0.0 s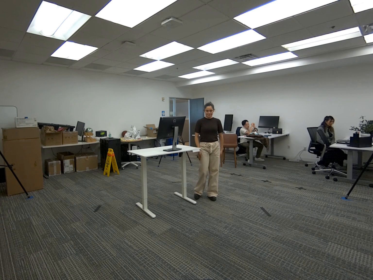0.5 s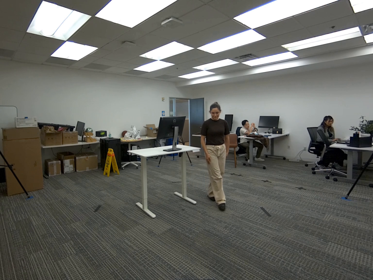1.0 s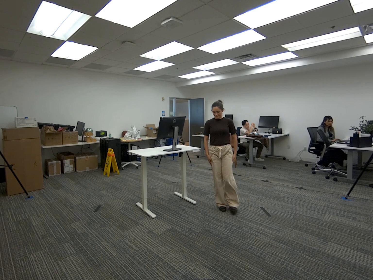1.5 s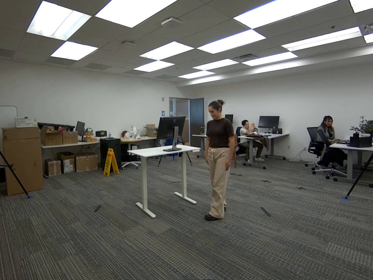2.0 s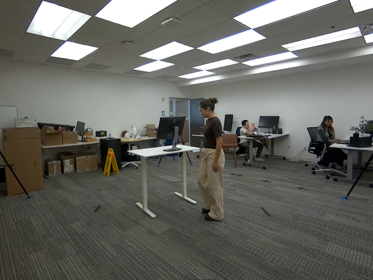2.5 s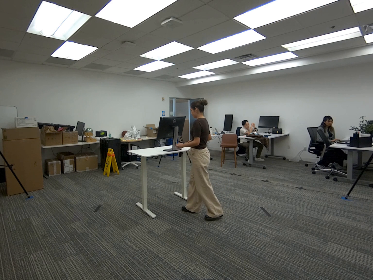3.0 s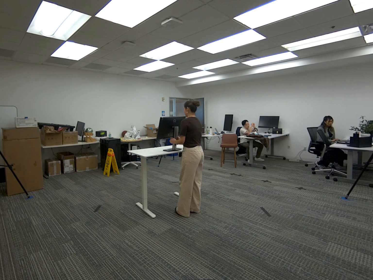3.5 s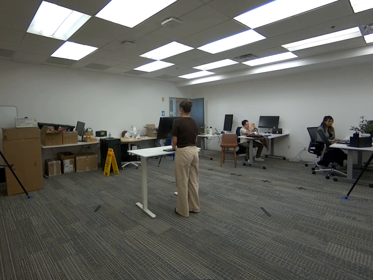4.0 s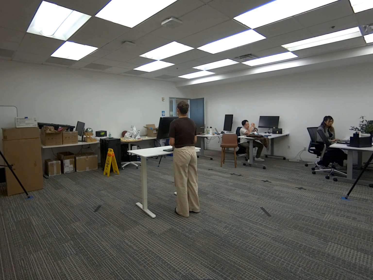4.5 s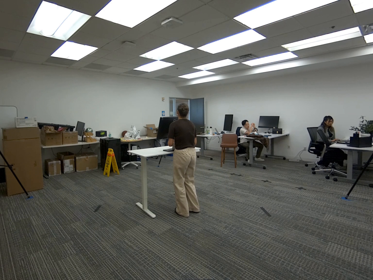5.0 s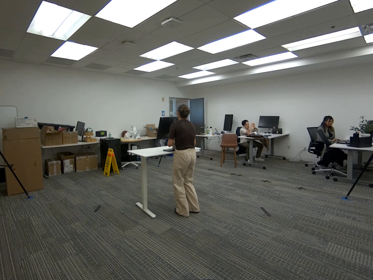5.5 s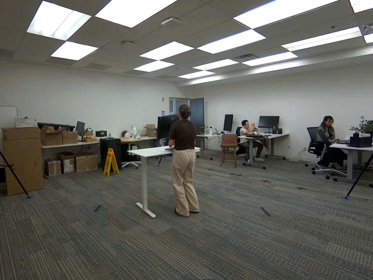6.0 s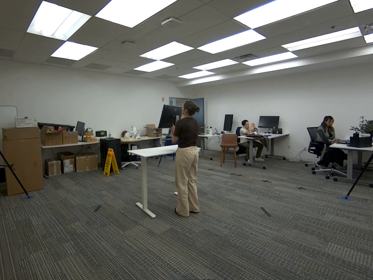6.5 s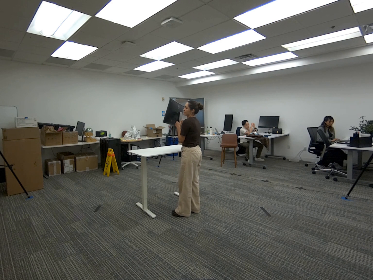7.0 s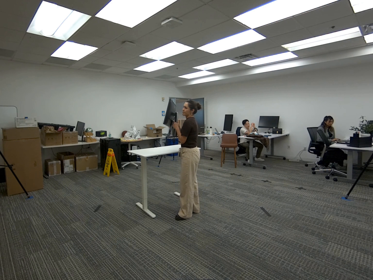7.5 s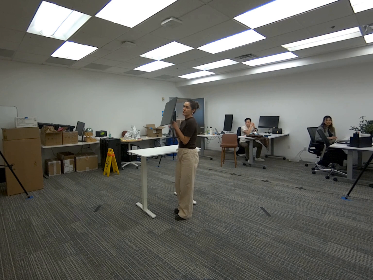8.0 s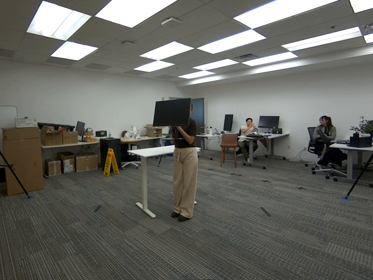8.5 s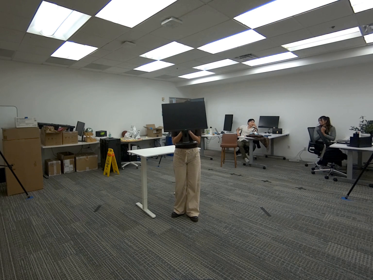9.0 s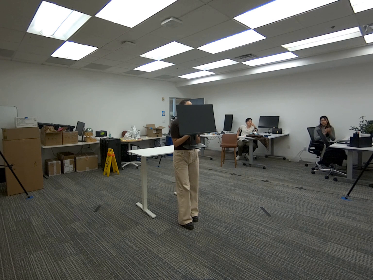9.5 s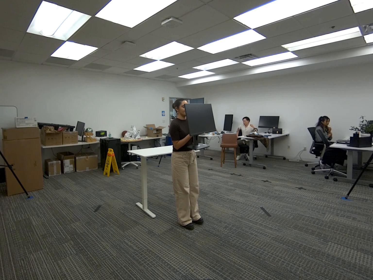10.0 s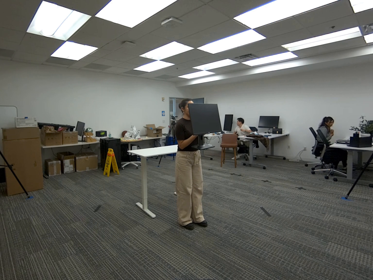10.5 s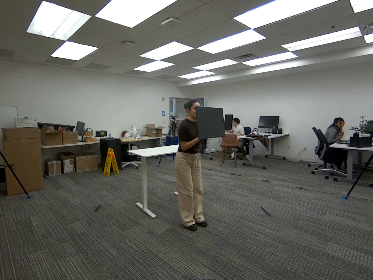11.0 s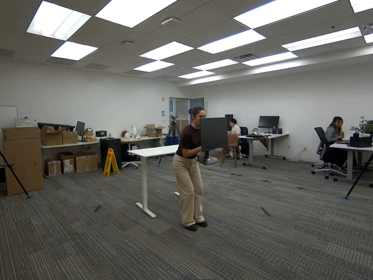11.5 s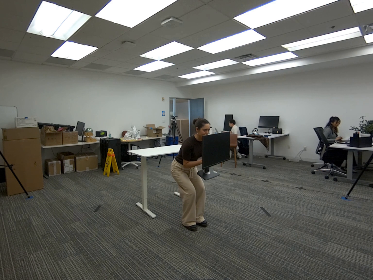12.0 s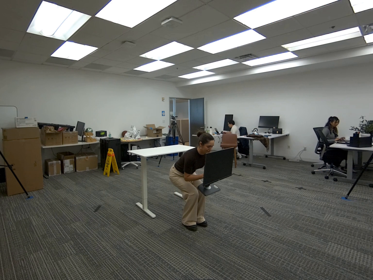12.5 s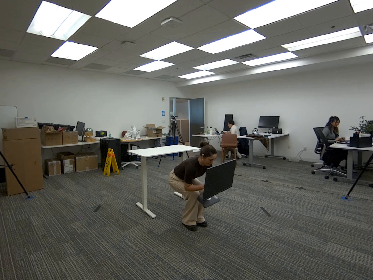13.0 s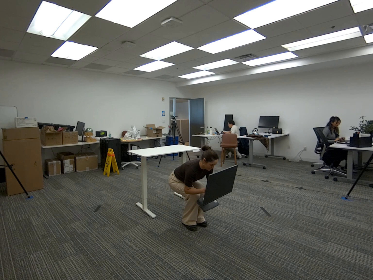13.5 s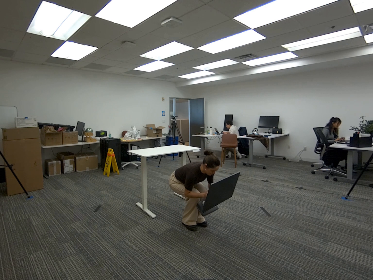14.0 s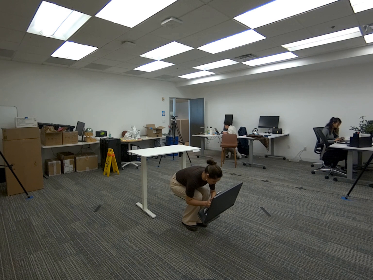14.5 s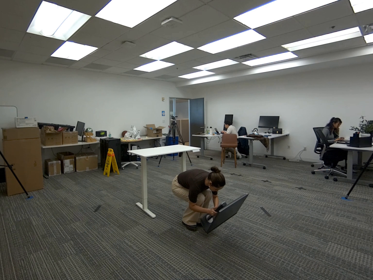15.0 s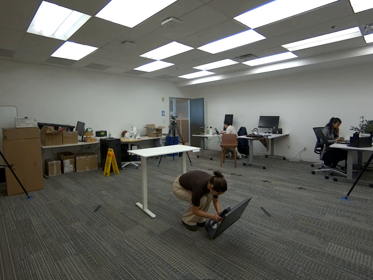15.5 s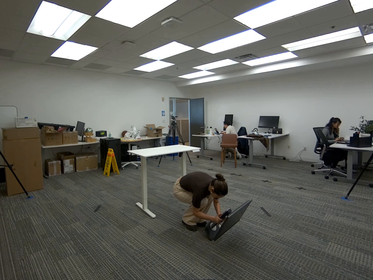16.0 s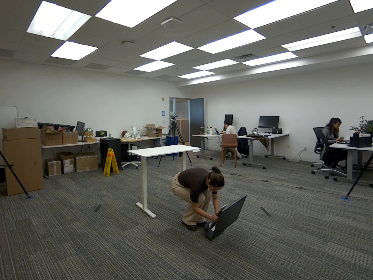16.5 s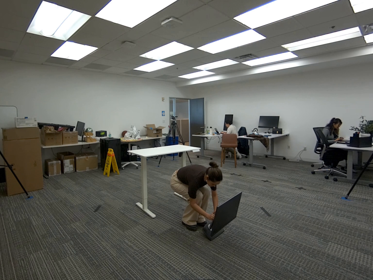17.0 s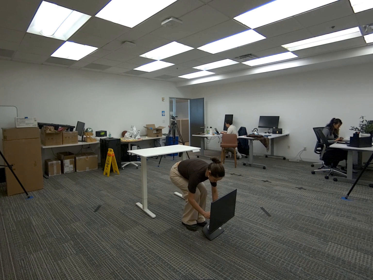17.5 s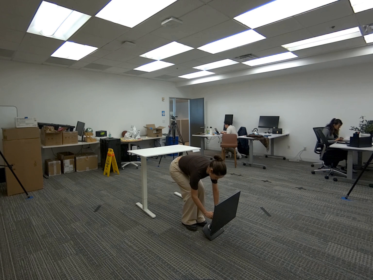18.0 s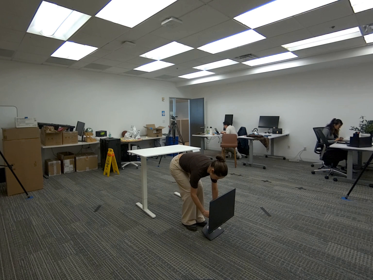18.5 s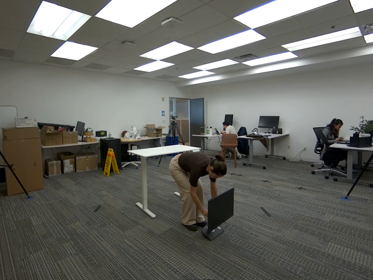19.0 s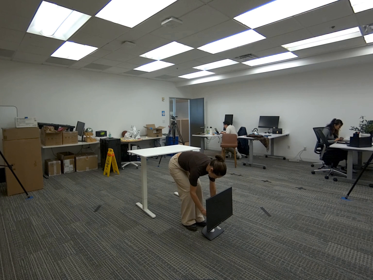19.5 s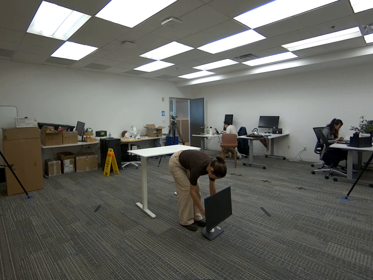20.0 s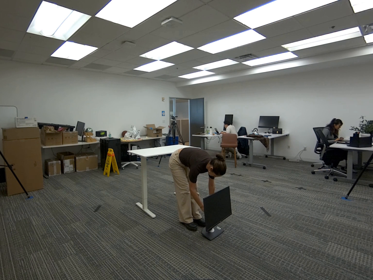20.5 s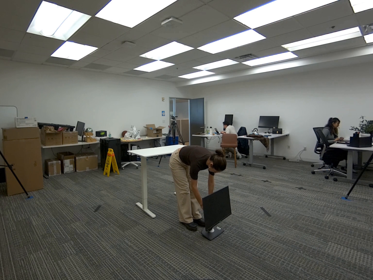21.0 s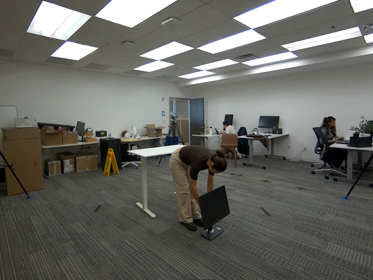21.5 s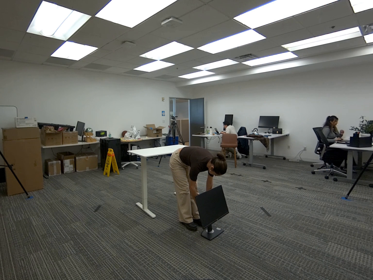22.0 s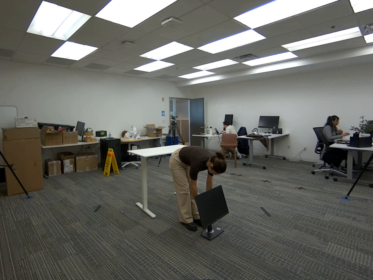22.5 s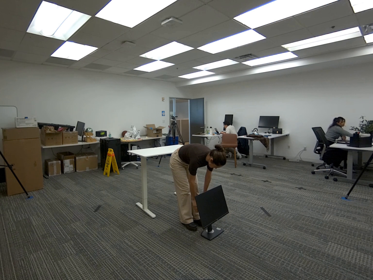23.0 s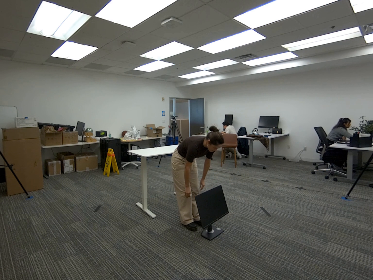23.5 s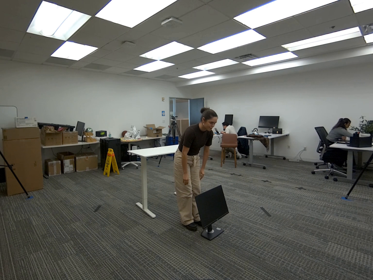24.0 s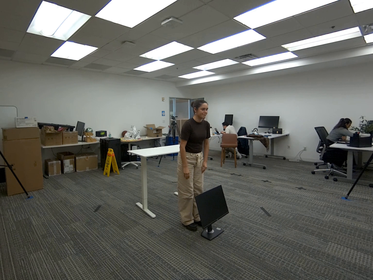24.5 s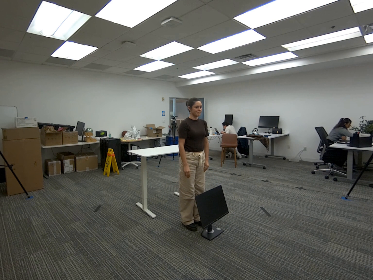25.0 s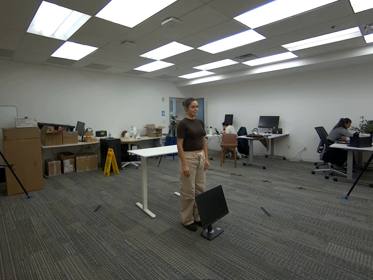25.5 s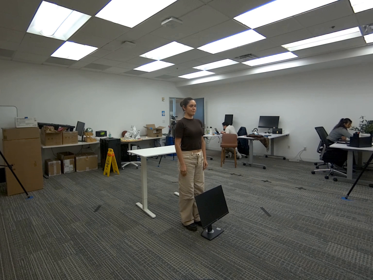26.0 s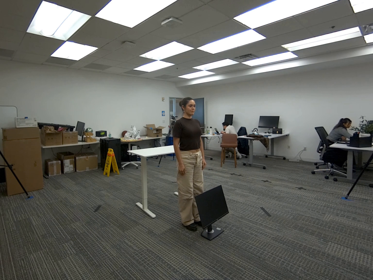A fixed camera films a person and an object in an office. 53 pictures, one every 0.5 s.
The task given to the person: Walk over to the monitor on the white desk and pick up from the base using both hands. Place on the monitor on the ground.
